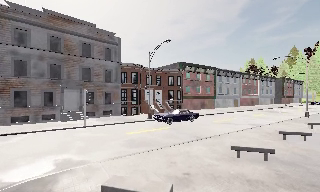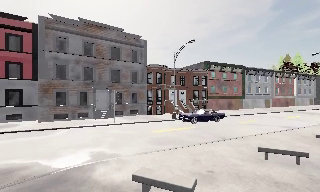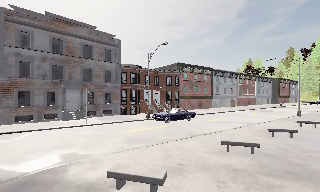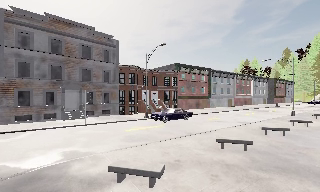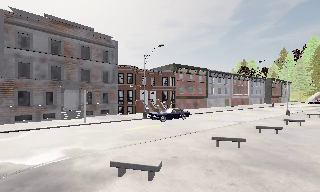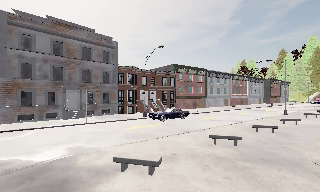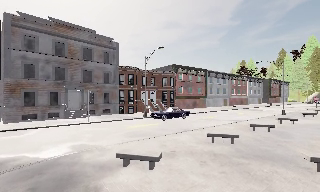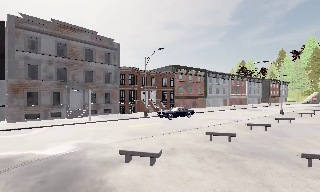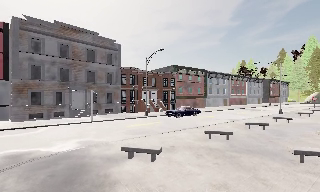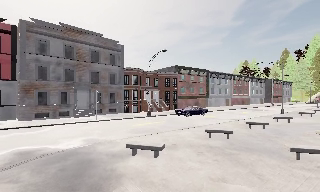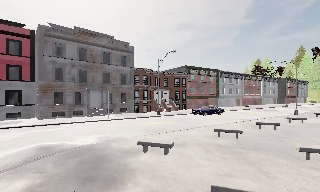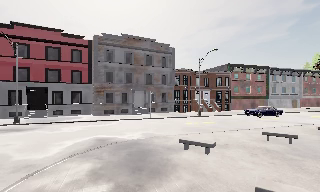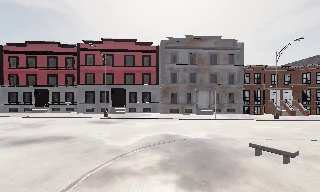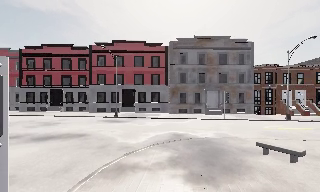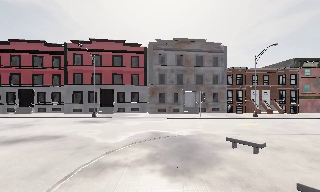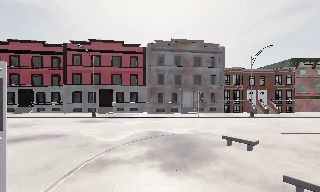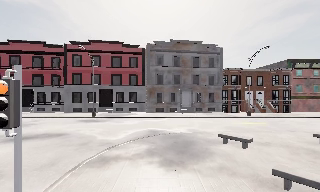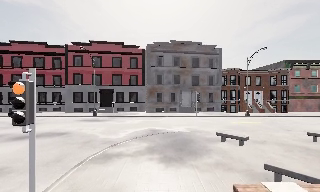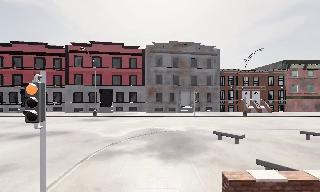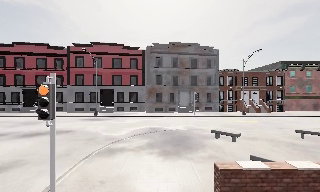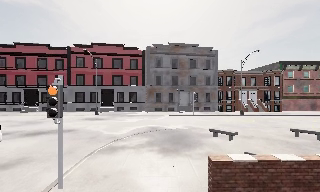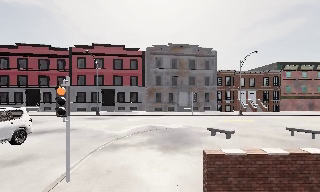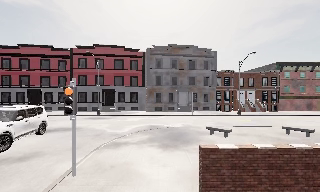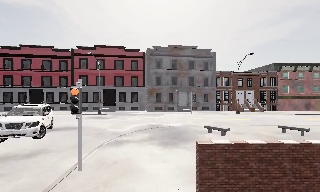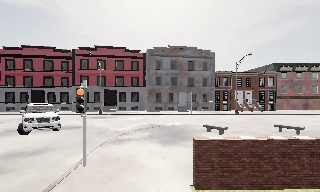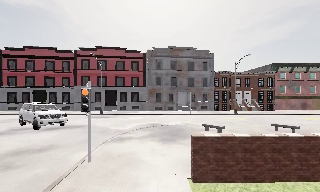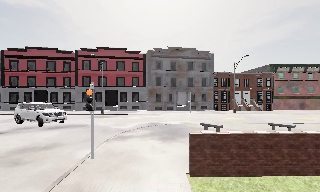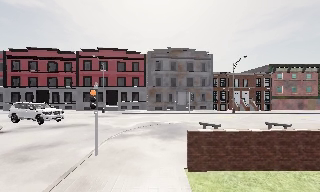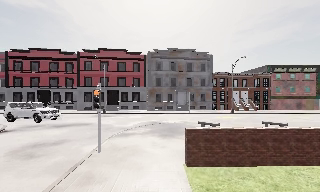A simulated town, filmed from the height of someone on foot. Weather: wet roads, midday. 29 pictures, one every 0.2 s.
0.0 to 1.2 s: The camera travels backward, about 2 m, so what stands in front gets smaller.
1.2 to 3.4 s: The scene slides to the right, as the camera pans about 35 degrees to its left. It travels backward, about 4 m.
3.4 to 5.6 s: The camera travels backward, about 4 m, so what stands in front gets smaller.
The film runs backward here.
